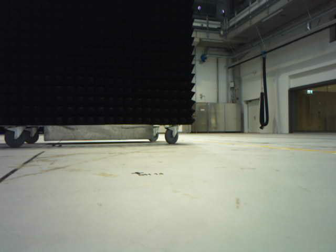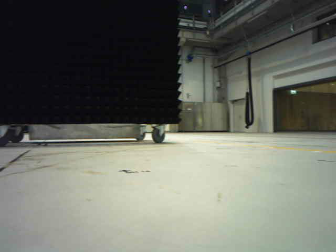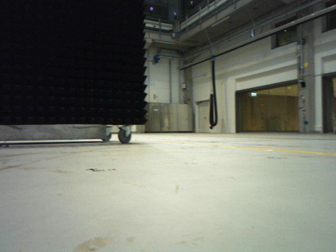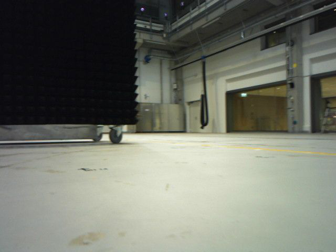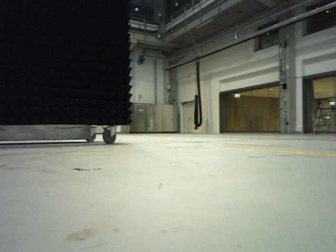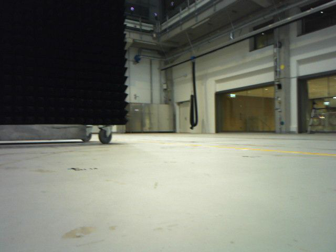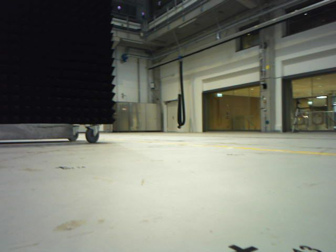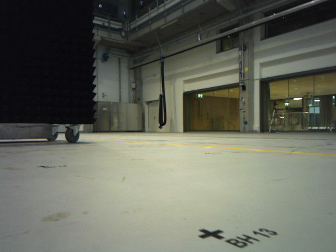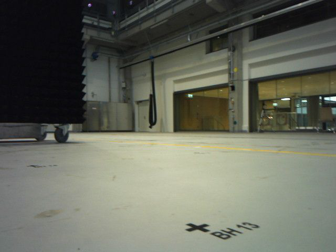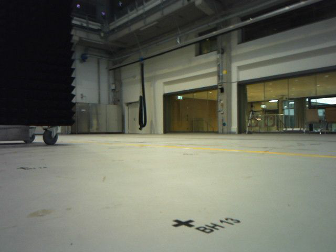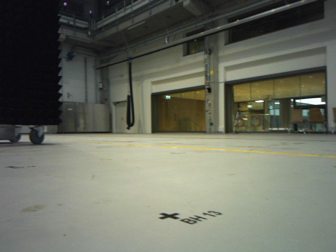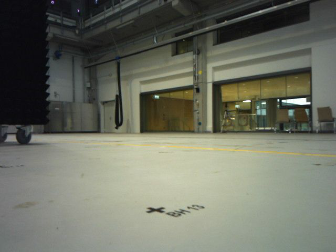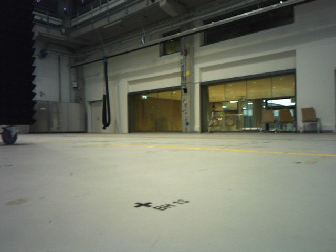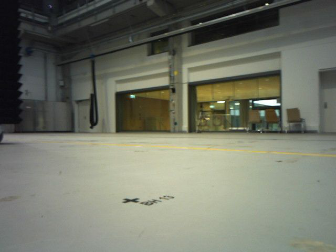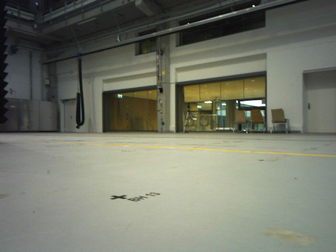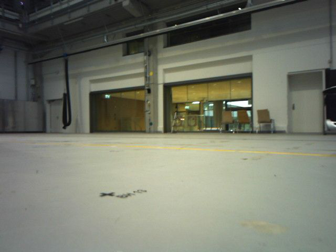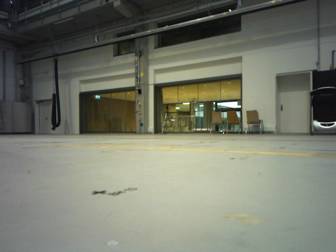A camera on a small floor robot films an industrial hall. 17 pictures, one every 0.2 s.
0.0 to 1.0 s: The camera swings to its right by about 15 degrees, and the scene slides to the left. It travels backward, about 0.2 m, so what stands in front gets smaller. It loses speed.
1.0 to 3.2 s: The camera swings to its right by about 25 degrees, and the scene slides to the left. It travels backward, about 0.4 m, so what stands in front gets smaller.
The film runs backward here.
